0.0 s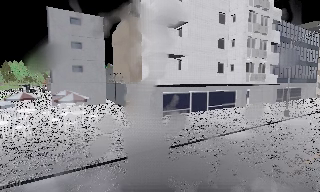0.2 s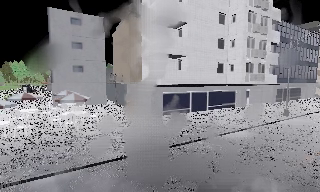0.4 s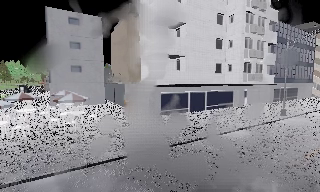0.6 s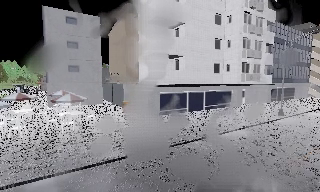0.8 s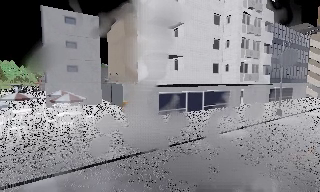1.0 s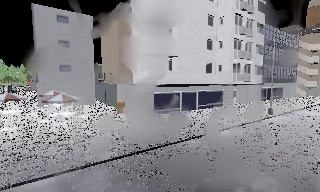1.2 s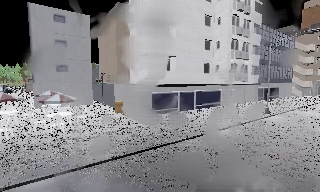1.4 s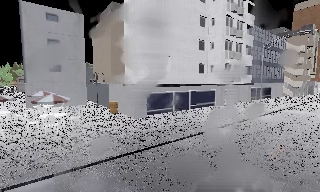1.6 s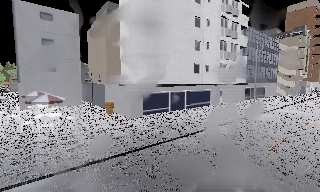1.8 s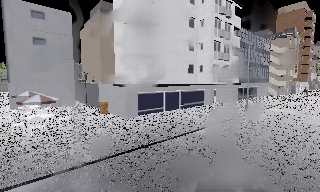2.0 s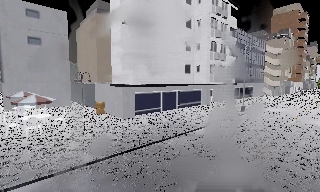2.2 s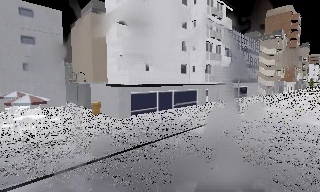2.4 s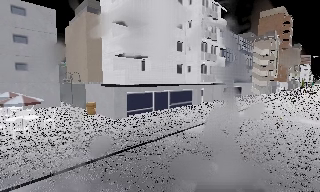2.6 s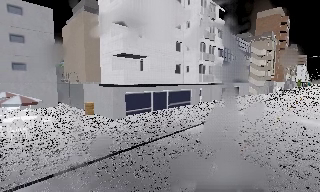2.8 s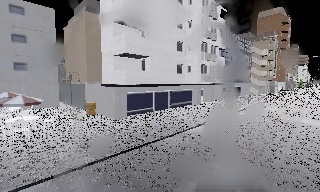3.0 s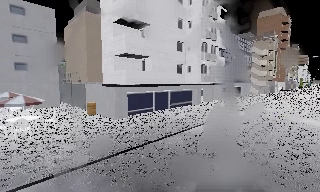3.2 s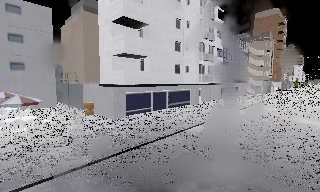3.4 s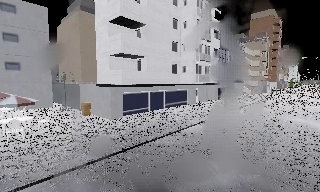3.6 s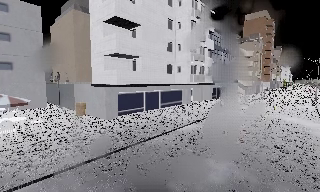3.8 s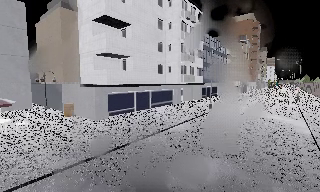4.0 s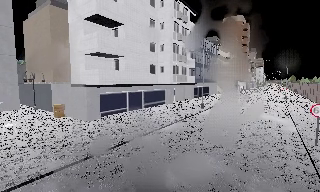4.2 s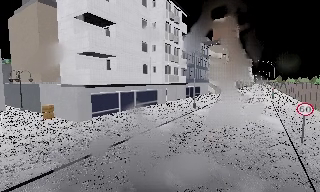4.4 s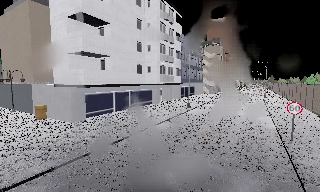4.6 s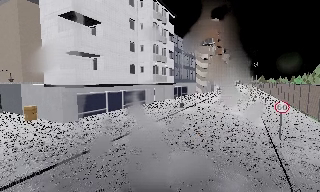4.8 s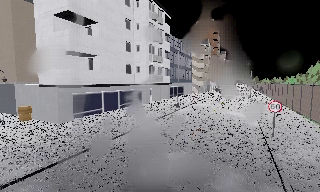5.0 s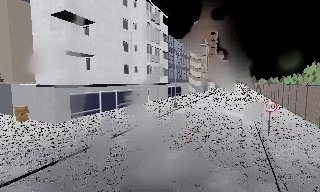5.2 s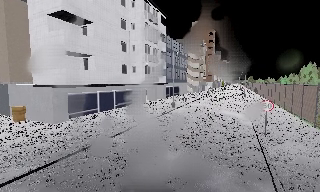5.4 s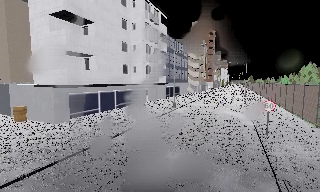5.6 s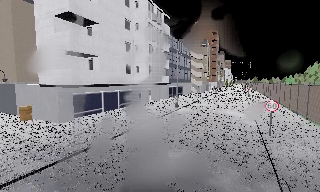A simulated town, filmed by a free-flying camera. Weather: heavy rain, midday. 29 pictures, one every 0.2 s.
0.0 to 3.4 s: The camera swings to its right by about 15 degrees, and the scene slides to the left. It travels to its left, about 1 m.
3.4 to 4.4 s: The scene slides to the left, as the camera pans about 15 degrees to its right.
4.4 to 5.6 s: The camera shifts only a little, or ends up much as it began.
The film runs backward here.
